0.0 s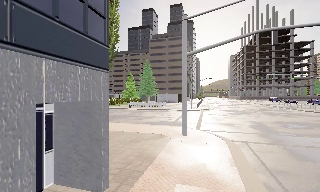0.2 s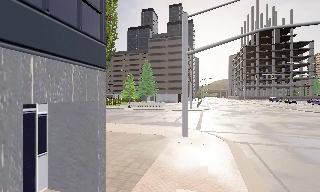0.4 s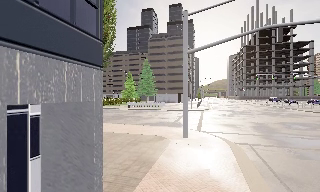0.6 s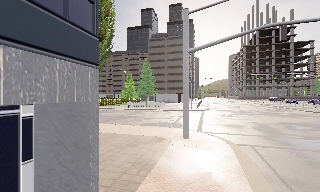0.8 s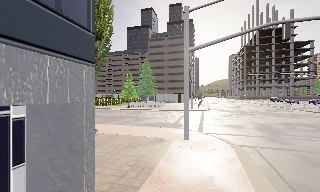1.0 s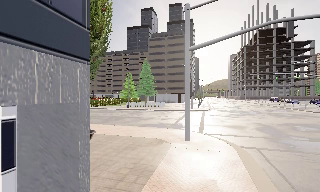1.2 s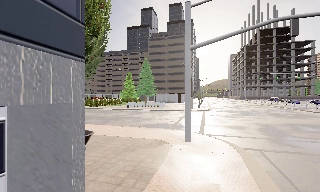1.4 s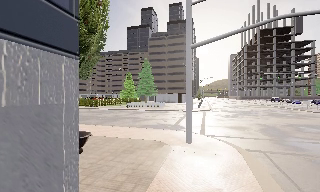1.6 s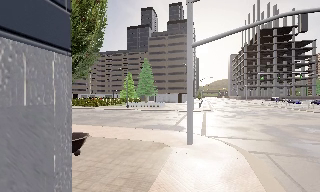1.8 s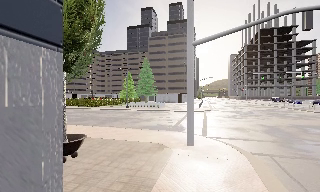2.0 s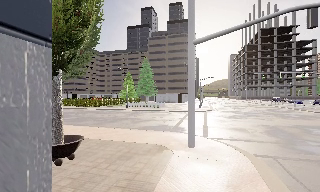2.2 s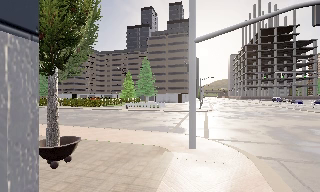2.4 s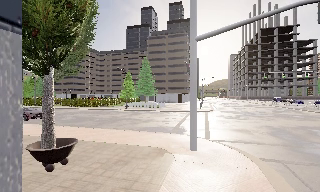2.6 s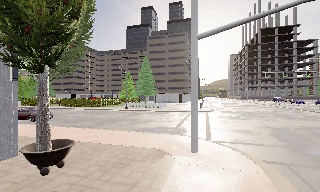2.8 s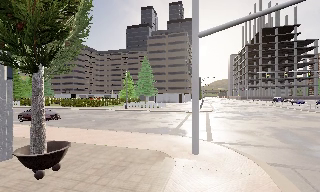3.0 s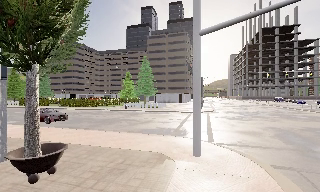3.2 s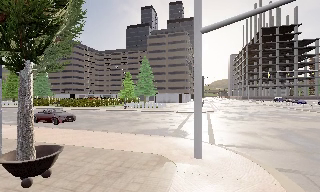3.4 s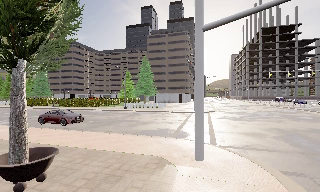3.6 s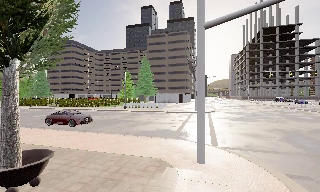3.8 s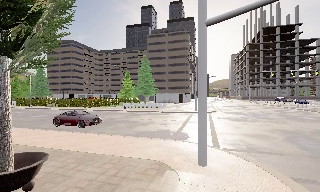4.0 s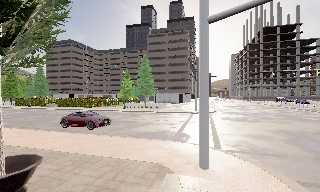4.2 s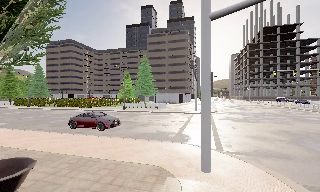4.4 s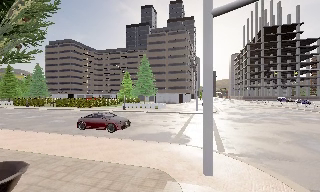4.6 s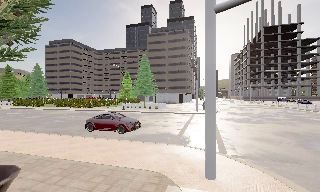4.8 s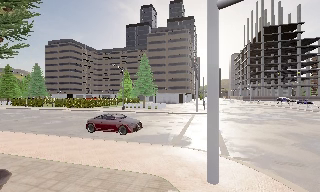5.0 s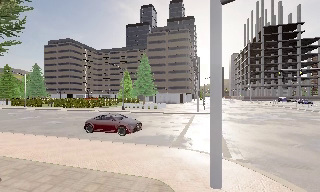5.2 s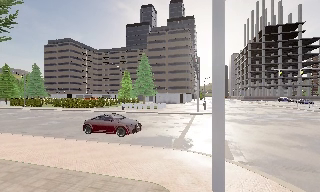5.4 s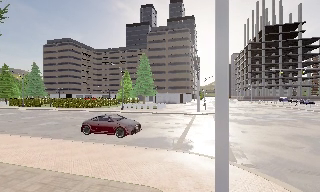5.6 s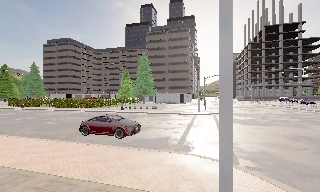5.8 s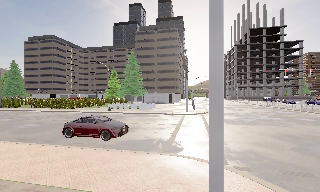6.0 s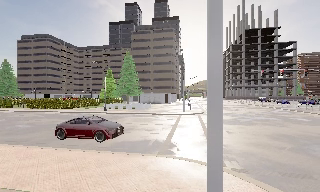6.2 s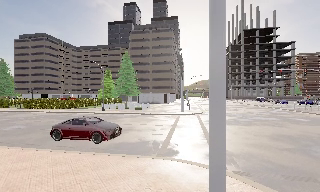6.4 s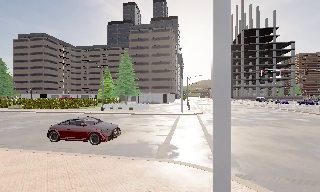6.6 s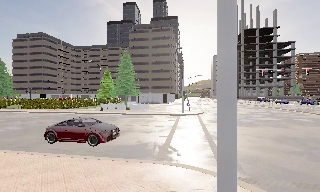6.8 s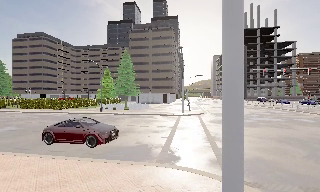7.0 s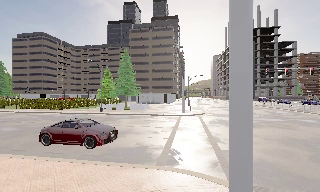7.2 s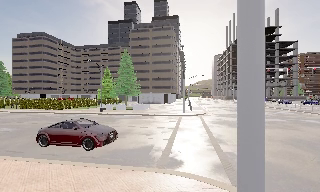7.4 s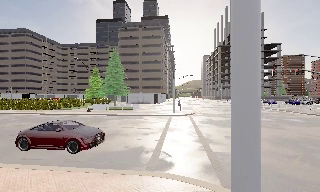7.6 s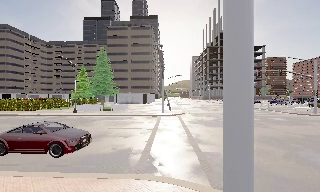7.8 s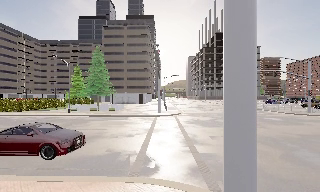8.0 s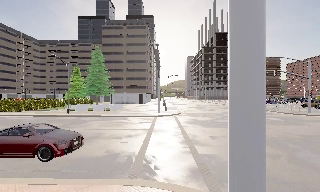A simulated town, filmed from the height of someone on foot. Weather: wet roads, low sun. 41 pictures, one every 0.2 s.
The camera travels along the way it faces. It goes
forward.
0.0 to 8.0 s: The scene slides to the left, as the camera pans about 15 degrees to its right. It travels forward, about 9 m, so what stands in front looms larger.
The film runs forward here.
